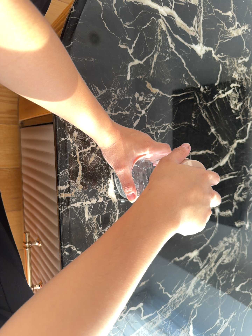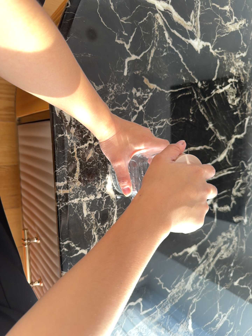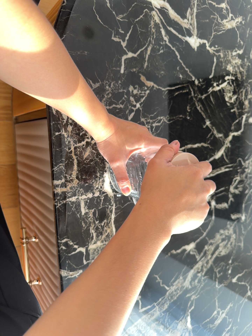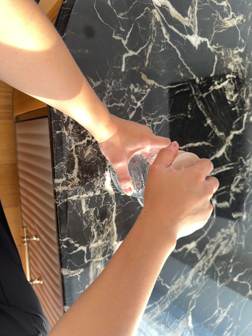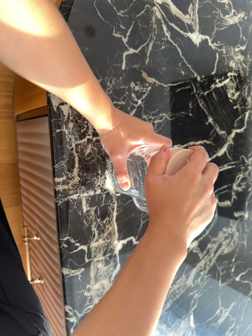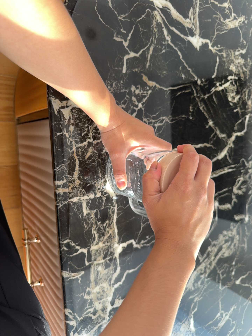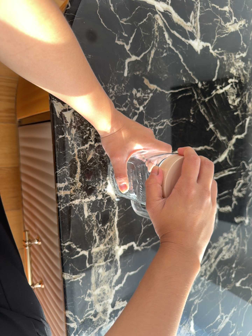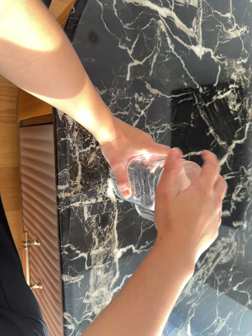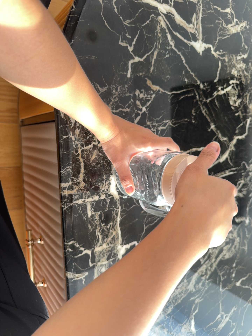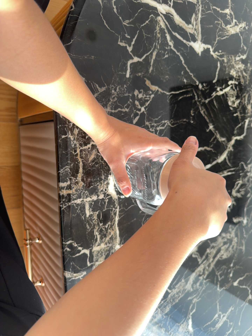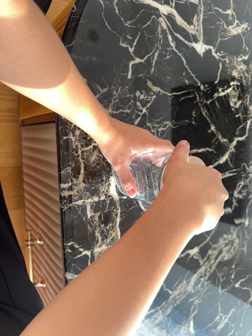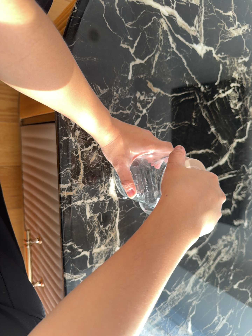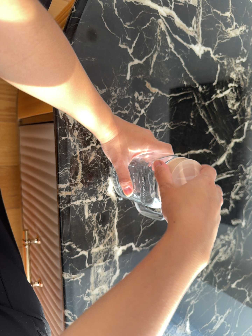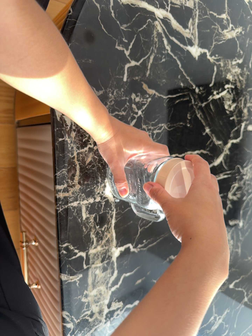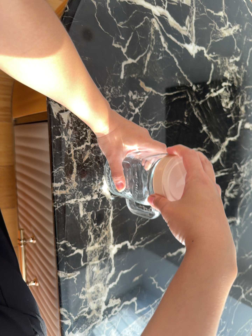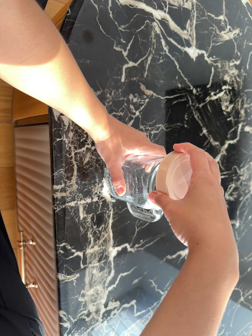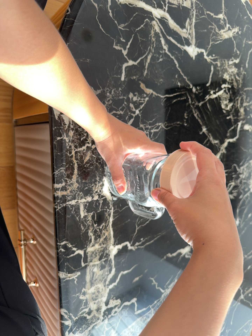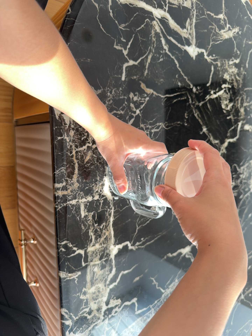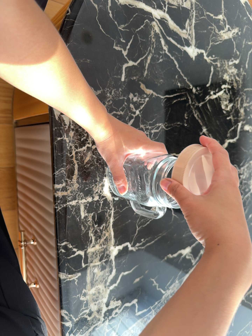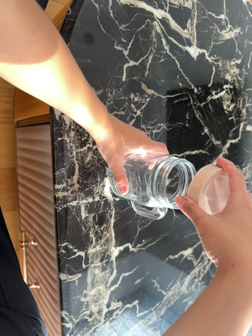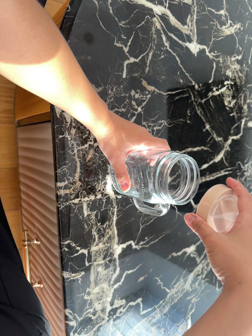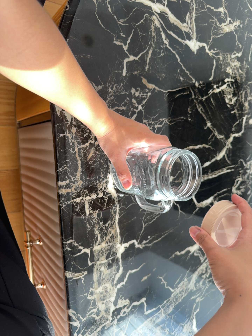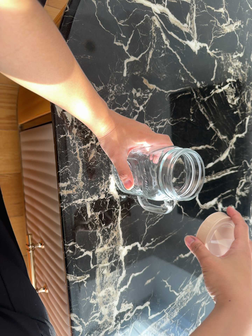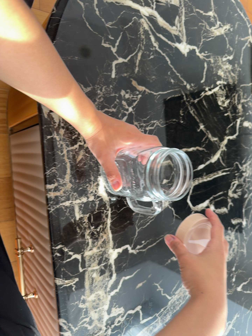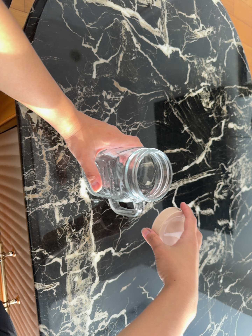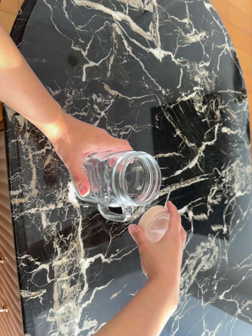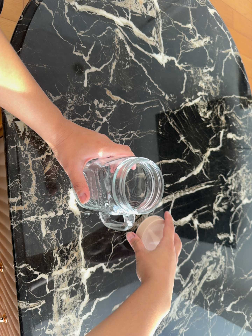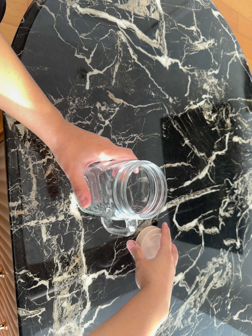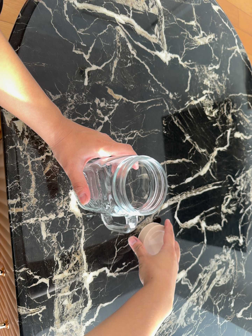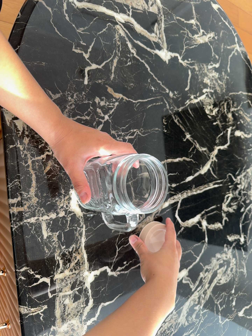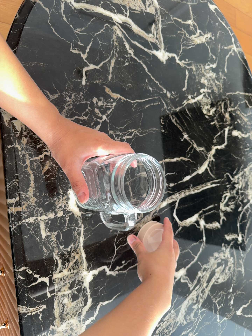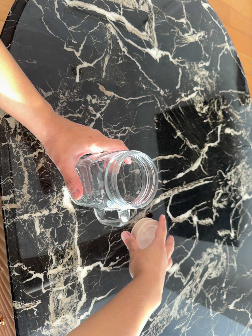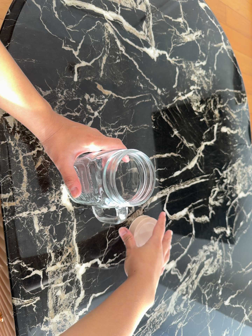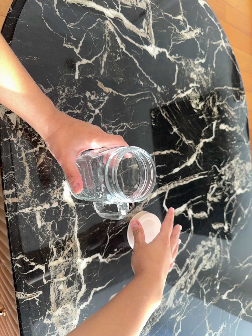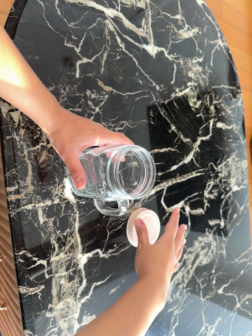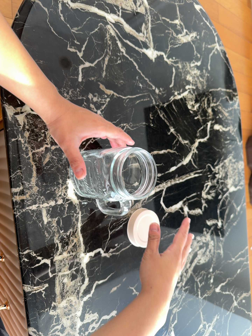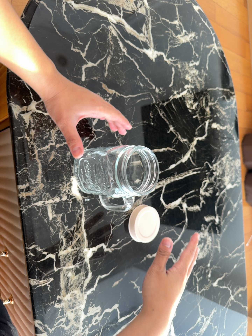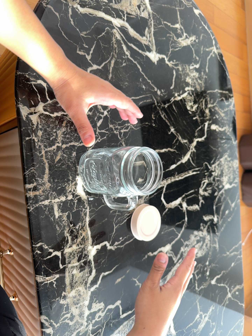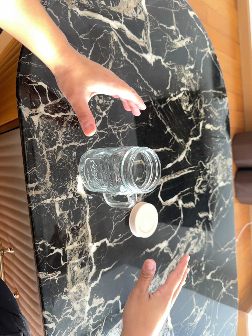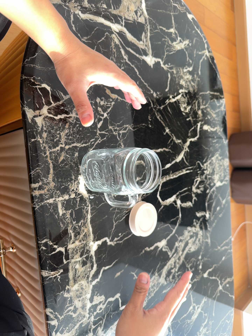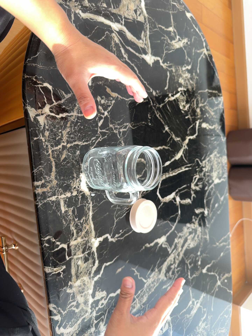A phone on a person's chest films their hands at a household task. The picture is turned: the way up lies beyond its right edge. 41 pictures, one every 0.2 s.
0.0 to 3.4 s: The camera shifts only a little, or ends up much as it began.
3.4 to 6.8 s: The camera travels to its right, about 7 cm, so close, fixed things drift to the left.
6.8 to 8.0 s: The camera travels backward and to its left, about 8 cm, so what stands in front gets smaller.
The film runs forward here.
